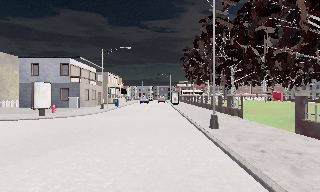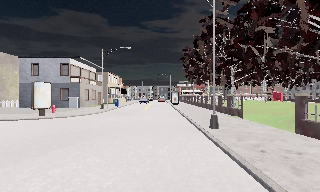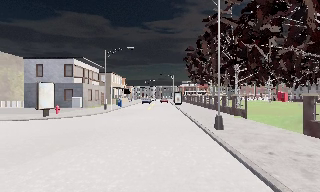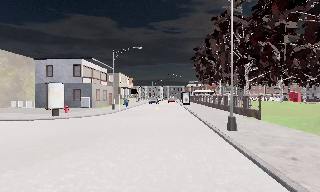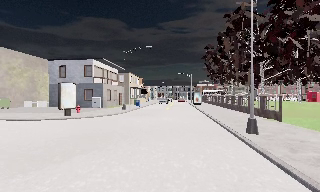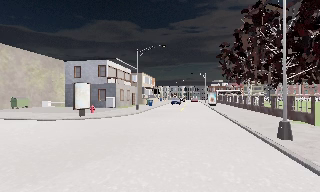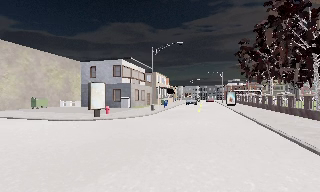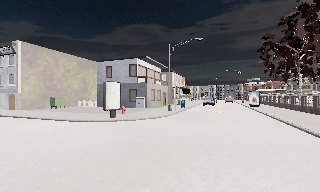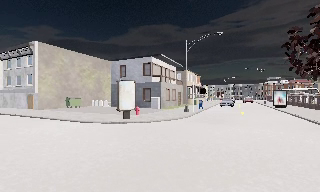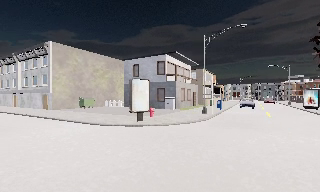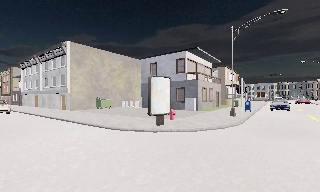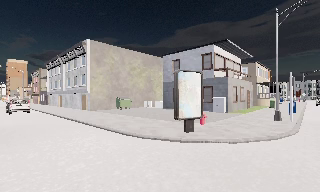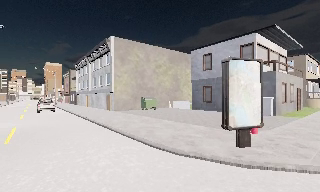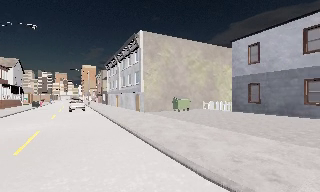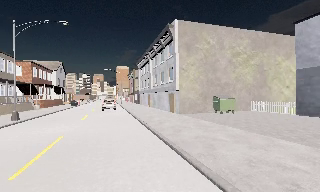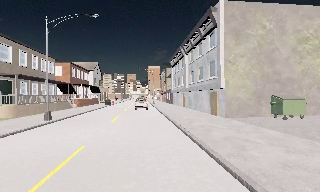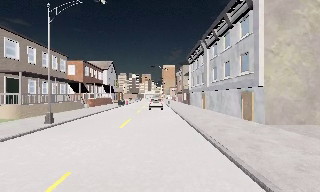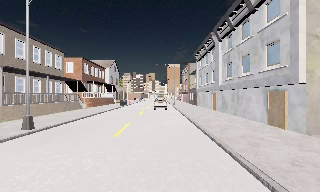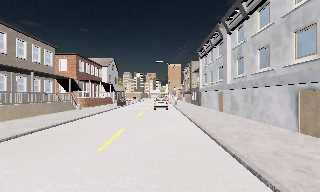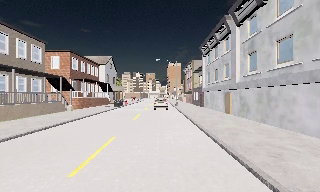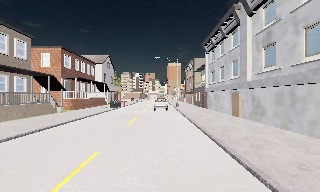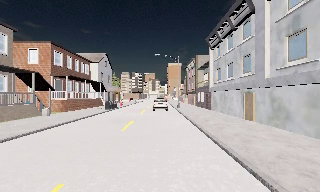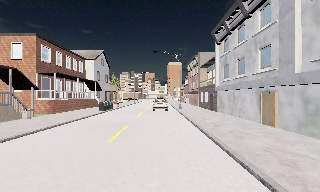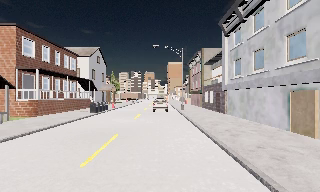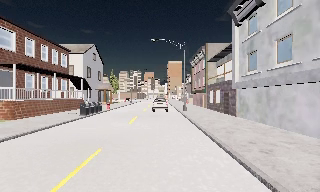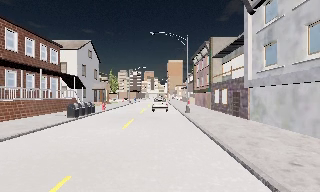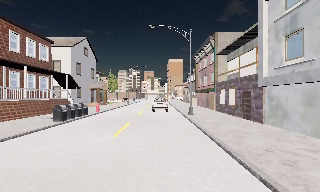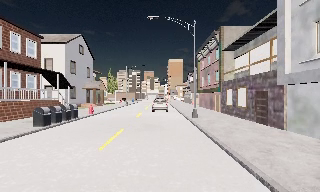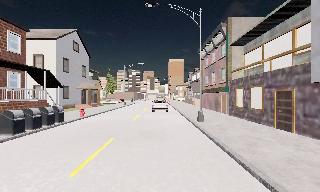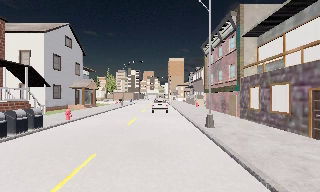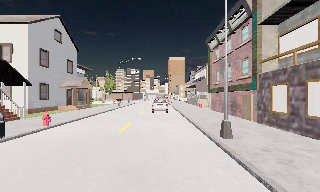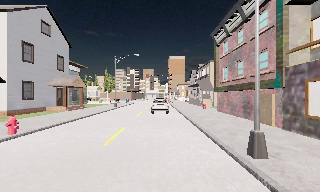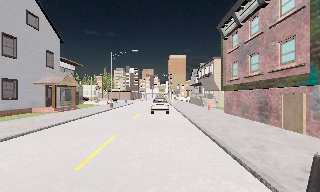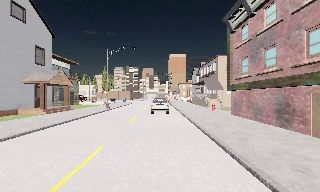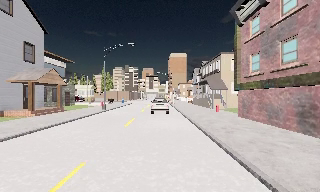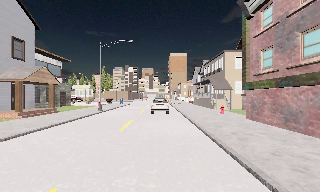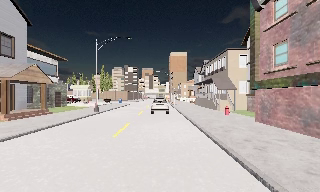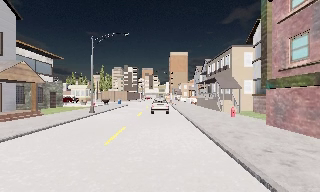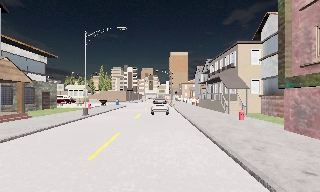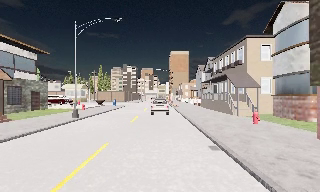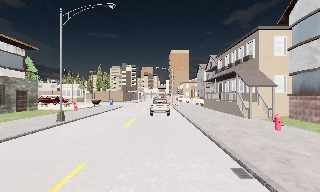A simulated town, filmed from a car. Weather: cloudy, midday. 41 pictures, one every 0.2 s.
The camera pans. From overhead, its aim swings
counterclockwise.
The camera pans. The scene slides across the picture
to the right.
0.0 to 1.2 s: The scene slides to the right, as the camera pans about 15 degrees to its left. It travels forward and to its left, about 2.5 m, so what stands in front looms larger. It gains speed.
1.2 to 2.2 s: The scene slides to the right, as the camera pans about 25 degrees to its left. It travels forward, about 7 m, so what stands in front looms larger. It gains speed.
2.2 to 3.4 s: The camera pans to its left, which is counterclockwise from overhead, by about 45 degrees. It travels forward, about 13 m.
3.4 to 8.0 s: The camera travels forward, about 40 m, so what stands in front looms larger.
The film runs forward here.
